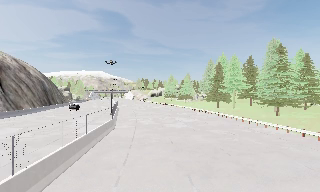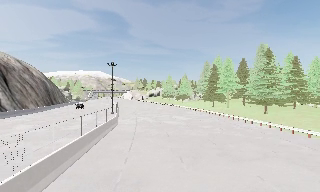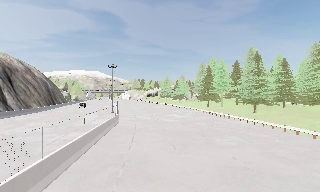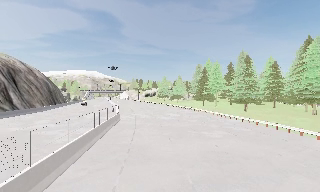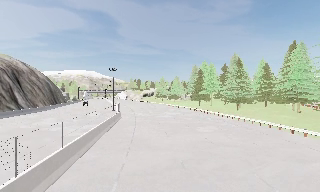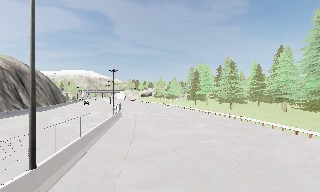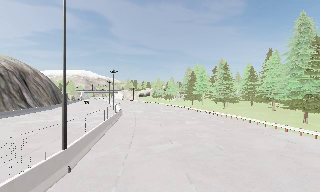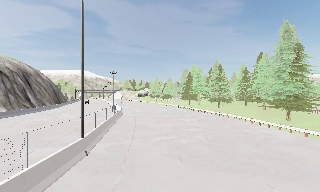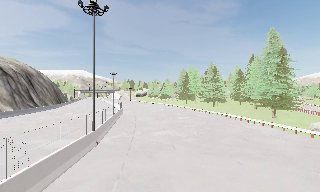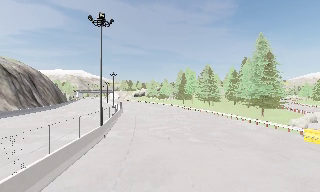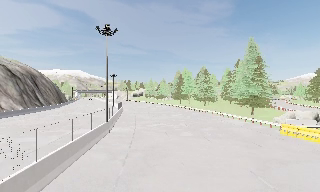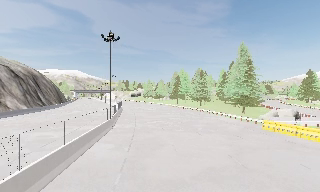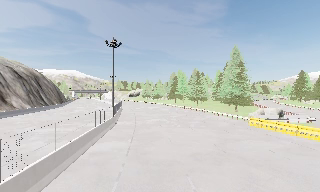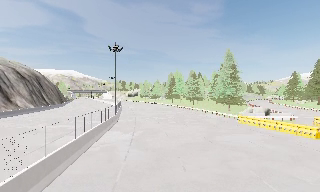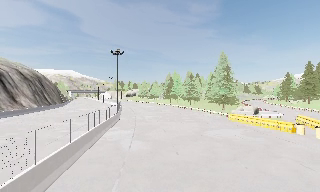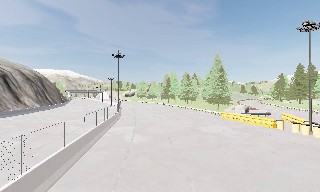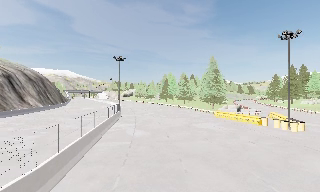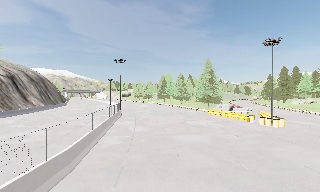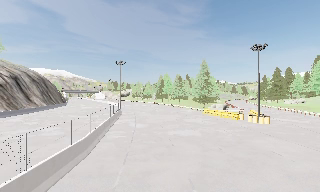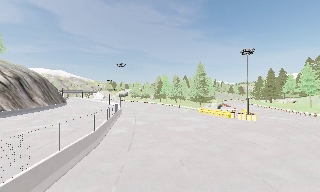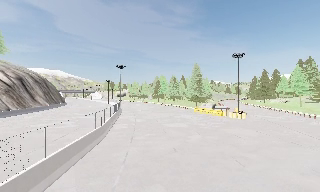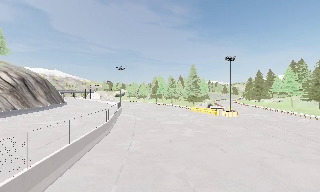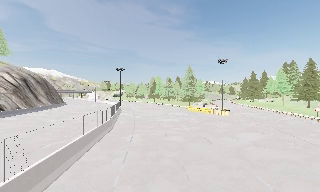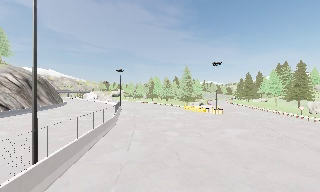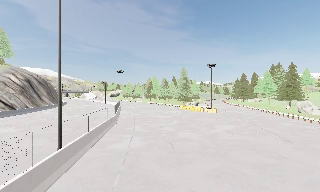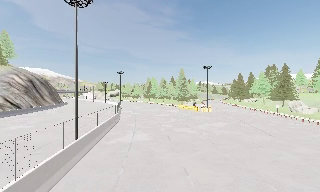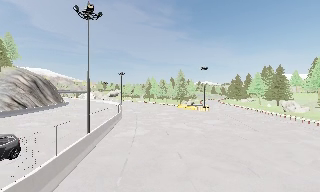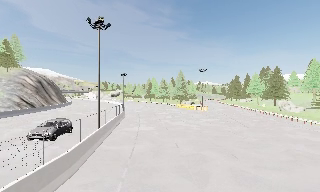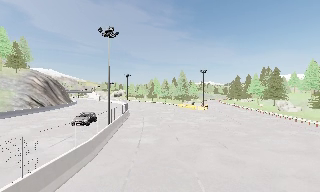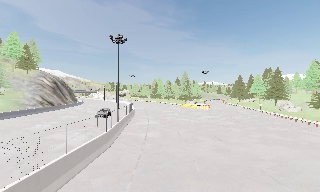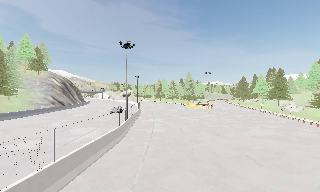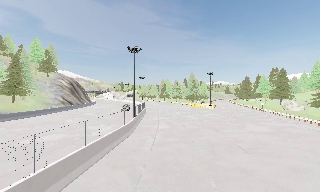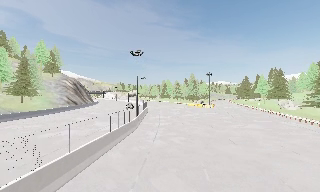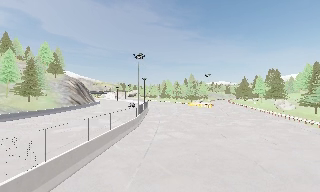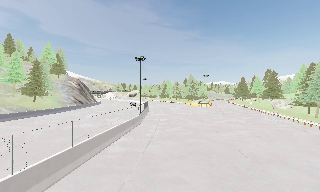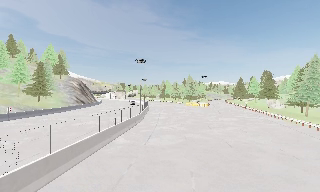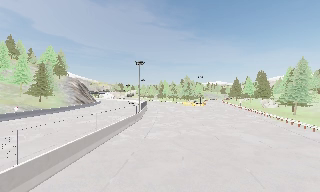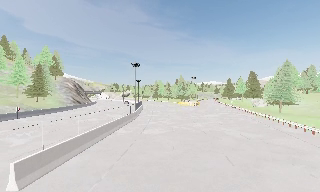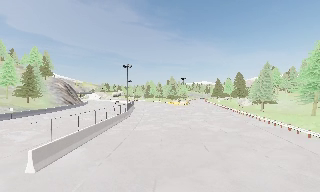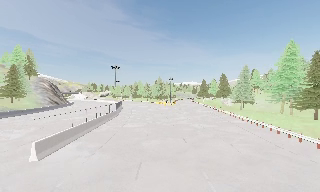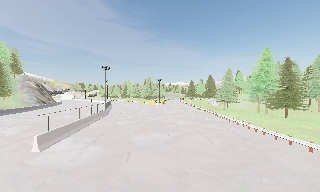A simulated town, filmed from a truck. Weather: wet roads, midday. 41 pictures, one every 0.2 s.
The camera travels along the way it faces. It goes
backward.
0.0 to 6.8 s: The scene slides to the left, as the camera pans about 10 degrees to its right. It travels backward, about 80 m, so what stands in front gets smaller.
6.8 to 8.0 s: The scene slides to the left, as the camera pans about 15 degrees to its right. It travels backward, about 12 m, so what stands in front gets smaller.
The film runs backward here.
